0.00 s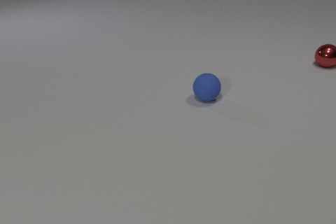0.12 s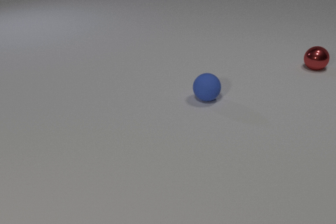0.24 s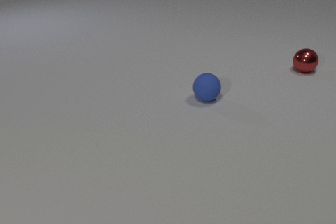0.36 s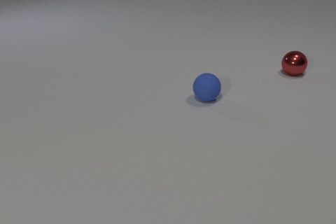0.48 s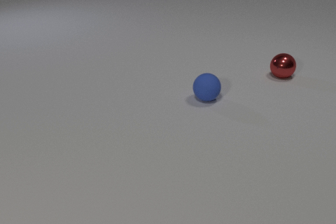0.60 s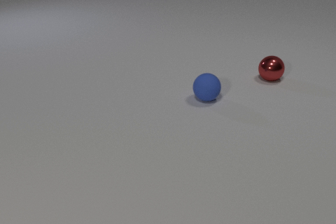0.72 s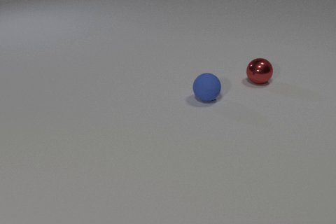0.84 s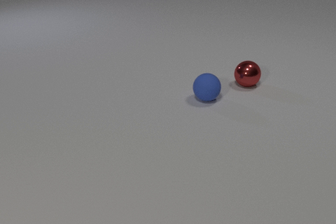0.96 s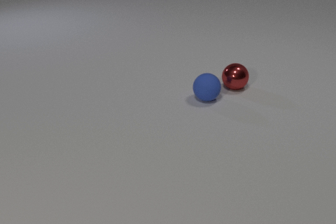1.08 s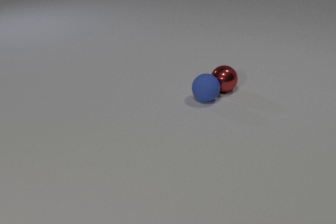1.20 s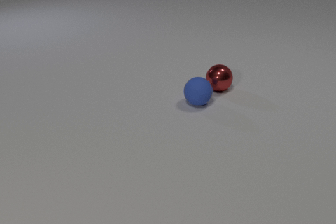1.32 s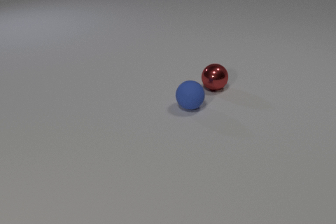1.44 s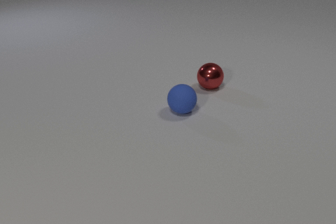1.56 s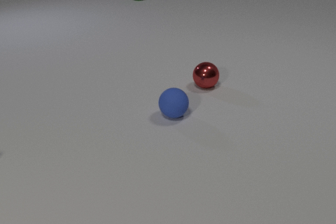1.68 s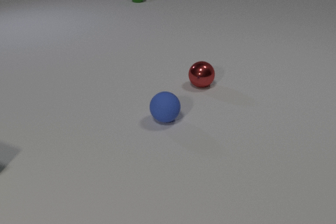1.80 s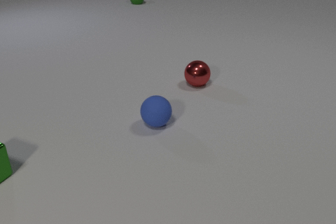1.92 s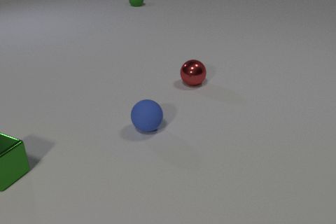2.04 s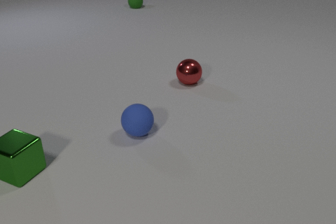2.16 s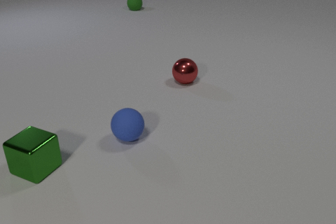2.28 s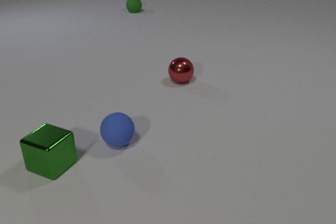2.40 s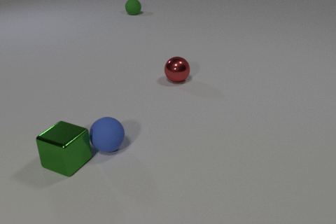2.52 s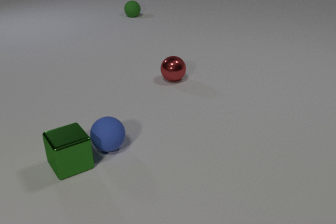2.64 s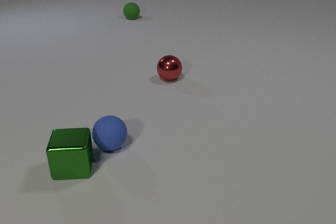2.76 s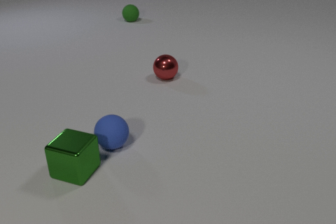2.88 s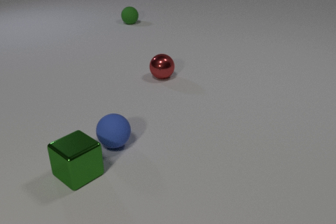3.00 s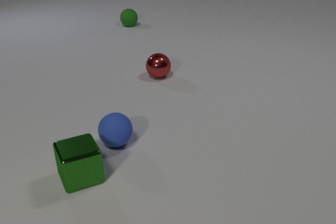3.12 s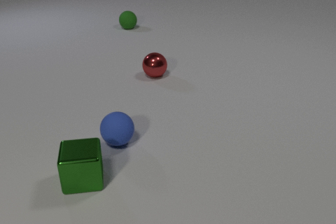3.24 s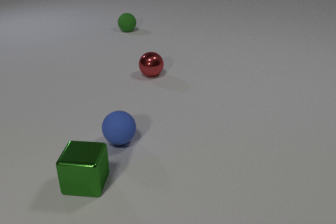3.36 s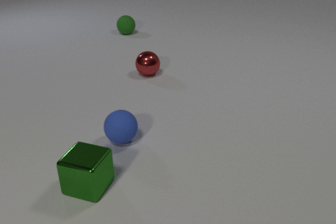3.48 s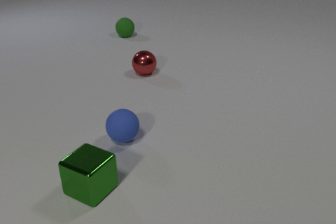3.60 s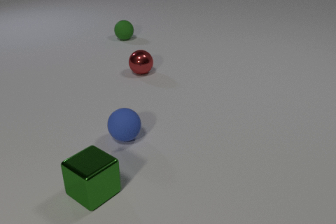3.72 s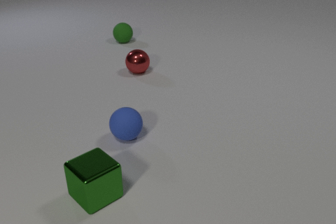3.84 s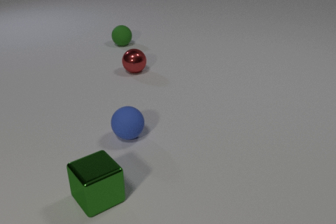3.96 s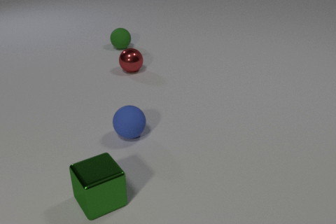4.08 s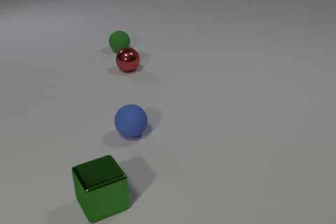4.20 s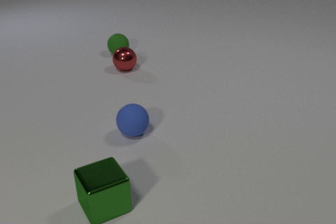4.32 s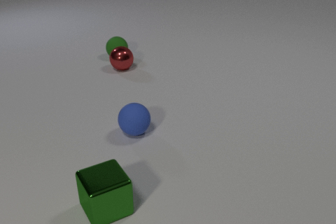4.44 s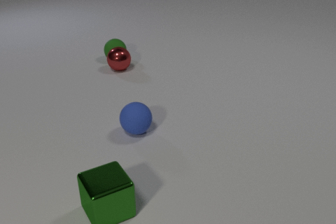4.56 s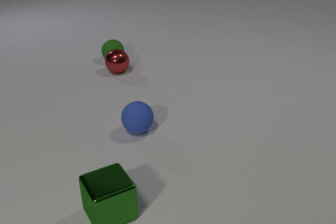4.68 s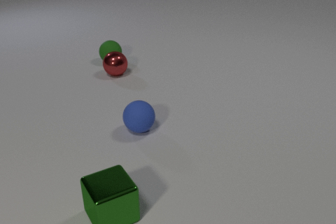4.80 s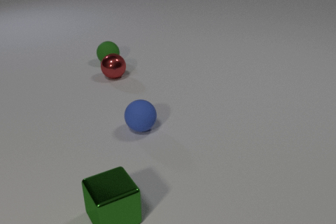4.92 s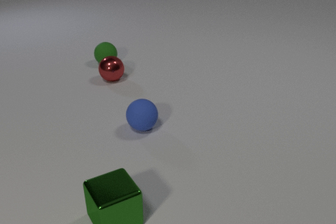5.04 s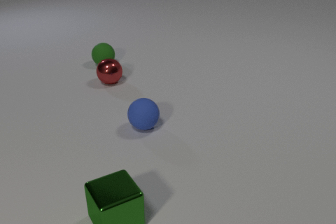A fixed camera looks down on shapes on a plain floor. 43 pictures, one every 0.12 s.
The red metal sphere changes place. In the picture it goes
to the left.
The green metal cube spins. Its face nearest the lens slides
to the left.
0.00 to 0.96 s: The red metal sphere rolls to the left and toward the camera.
0.96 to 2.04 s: The red metal sphere rolls to the left. The blue rubber sphere rolls toward the camera and to the left. The green rubber sphere comes in at the top edge, rolls toward the camera. The green metal cube comes in at the left edge, slides to the right. The red metal sphere and the blue rubber sphere collide.
2.04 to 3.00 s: The red metal sphere rolls to the left and away from the camera. The blue rubber sphere rolls to the left and toward the camera. The green rubber sphere rolls toward the camera. The green metal cube slides to the right and toward the camera, spins so that its near face slides to the left, clockwise seen from above. The blue rubber sphere and the green metal cube collide.
3.00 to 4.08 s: The red metal sphere rolls to the left and away from the camera. The blue rubber sphere rolls to the right and away from the camera. The green rubber sphere rolls toward the camera. The green metal cube slides toward the camera and to the right, spins so that its near face slides to the left, clockwise seen from above.
4.08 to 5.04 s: The red metal sphere rolls toward the camera and to the left. The blue rubber sphere rolls away from the camera and to the right. The green rubber sphere rolls toward the camera and to the left. The green metal cube slides toward the camera and to the right. The red metal sphere and the green rubber sphere collide.
What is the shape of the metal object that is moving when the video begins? sphere.
How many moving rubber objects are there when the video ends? 2.
How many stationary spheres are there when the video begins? 1.
